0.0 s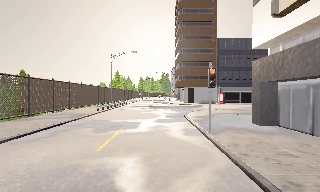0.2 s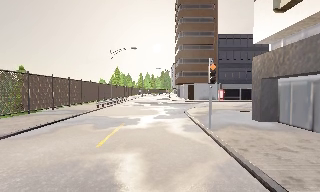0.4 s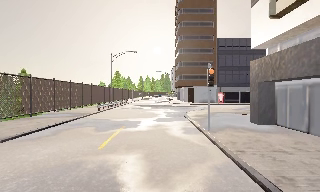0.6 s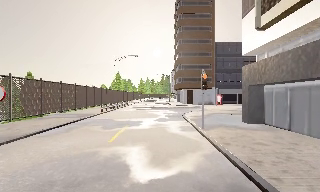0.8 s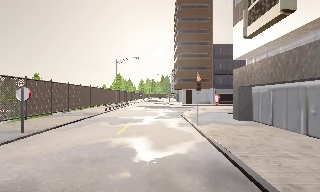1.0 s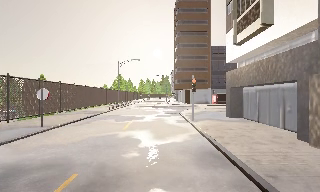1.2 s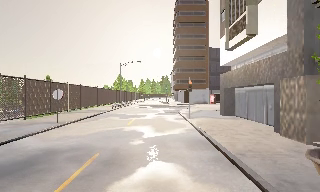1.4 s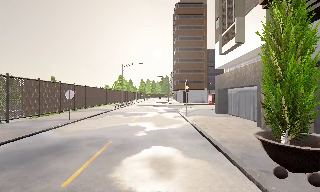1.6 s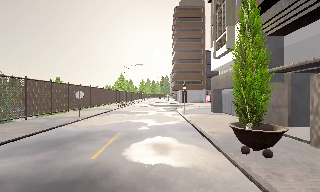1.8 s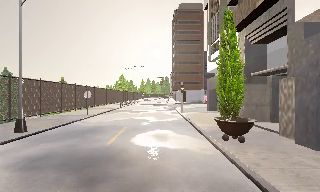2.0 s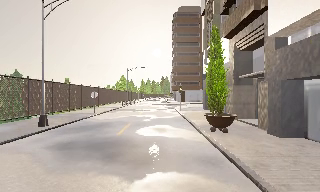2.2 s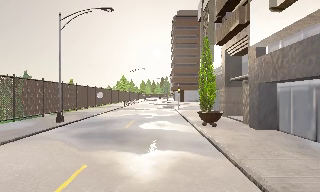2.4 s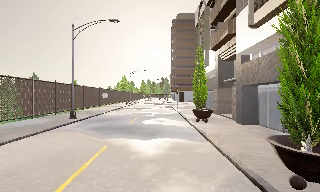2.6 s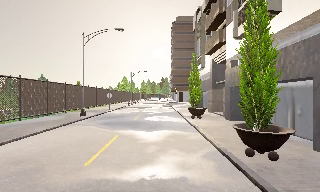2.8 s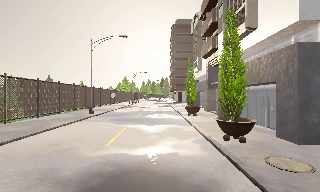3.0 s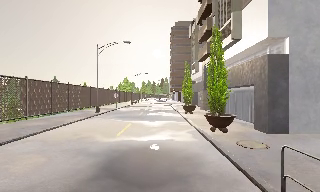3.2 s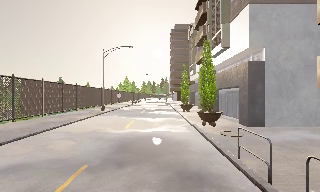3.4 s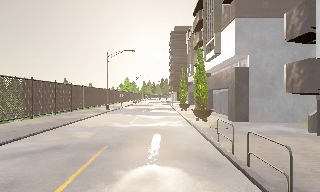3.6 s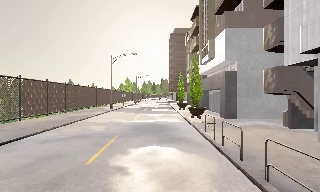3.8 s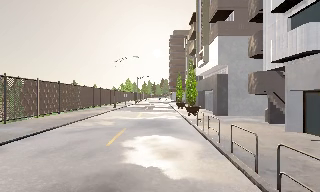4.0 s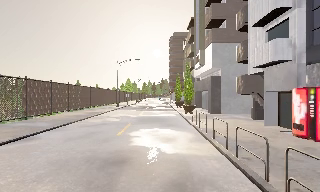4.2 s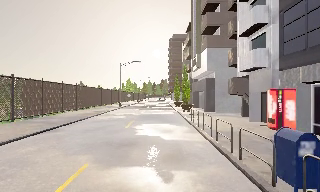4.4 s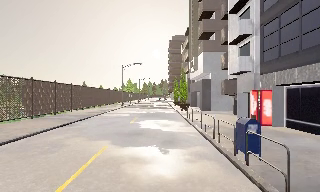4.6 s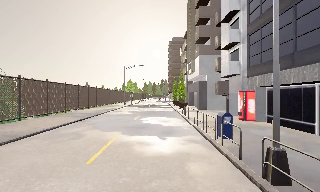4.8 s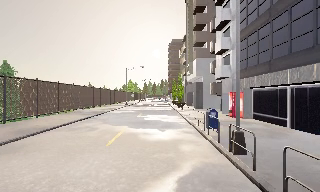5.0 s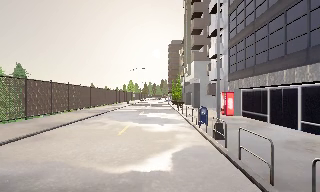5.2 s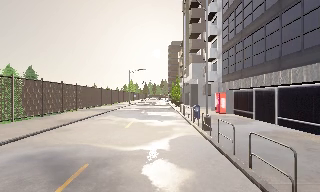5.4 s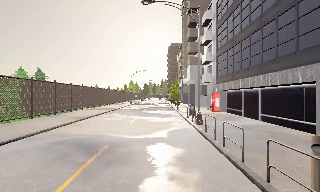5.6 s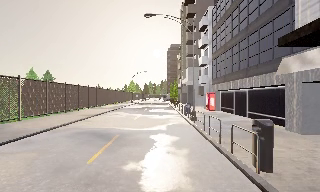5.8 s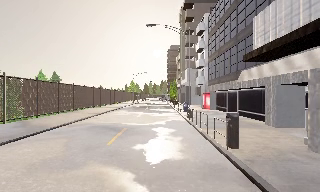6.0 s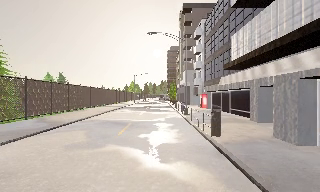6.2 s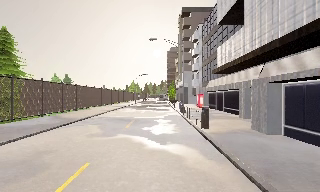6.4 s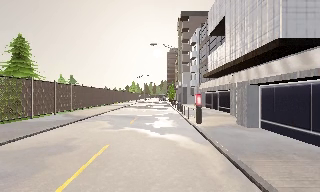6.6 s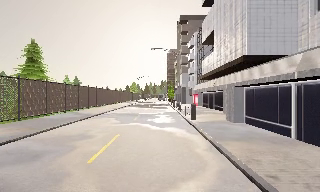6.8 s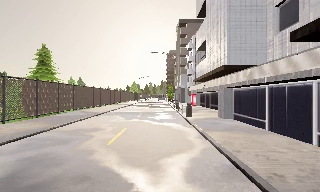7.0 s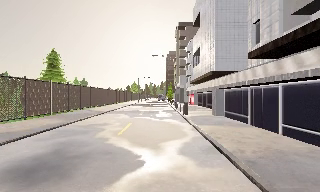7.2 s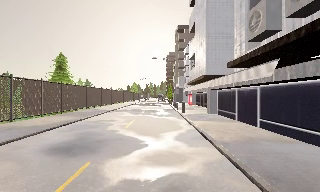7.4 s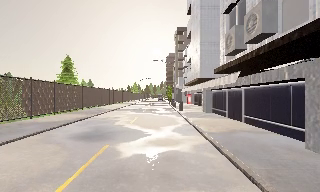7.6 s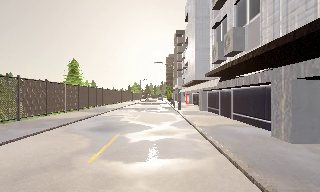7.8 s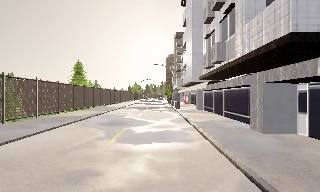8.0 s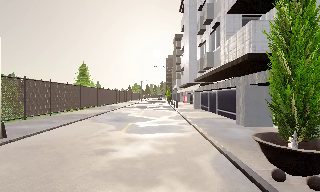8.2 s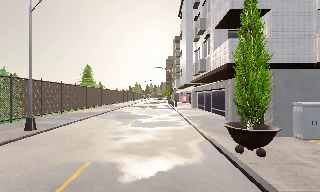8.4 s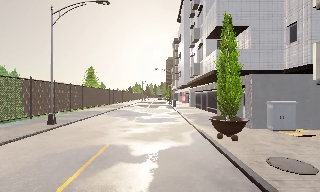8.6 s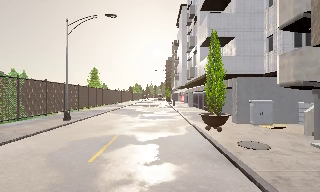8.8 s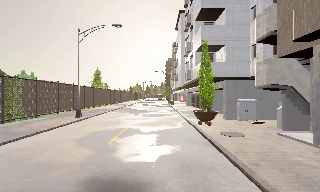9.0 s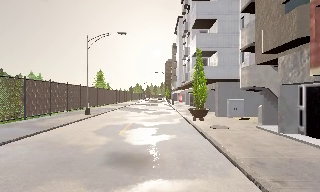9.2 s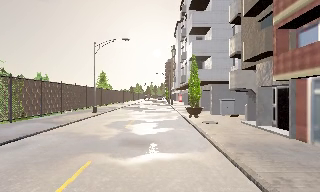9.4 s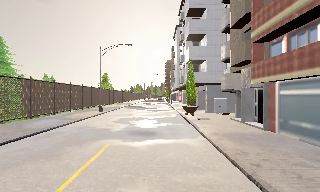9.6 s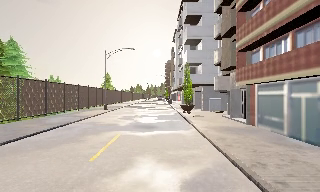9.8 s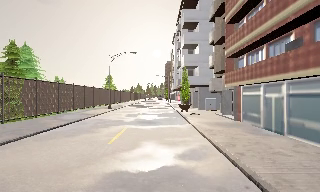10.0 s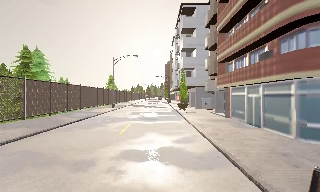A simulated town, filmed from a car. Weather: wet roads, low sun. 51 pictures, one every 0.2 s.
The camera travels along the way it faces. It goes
backward.
0.0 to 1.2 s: The camera travels backward, about 5 m, so what stands in front gets smaller. It gains speed.
1.2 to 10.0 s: The camera travels backward, about 70 m, so what stands in front gets smaller.
The film runs backward here.
